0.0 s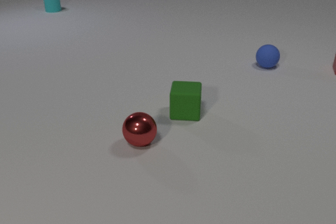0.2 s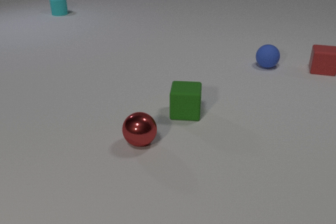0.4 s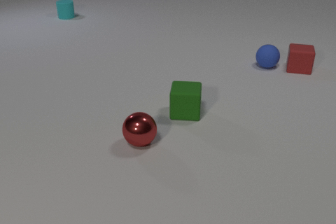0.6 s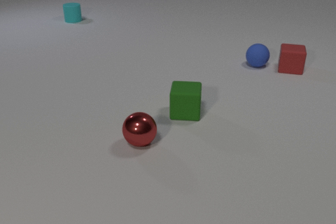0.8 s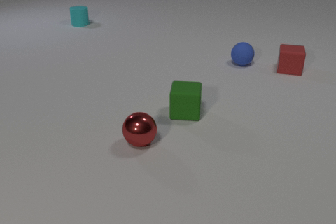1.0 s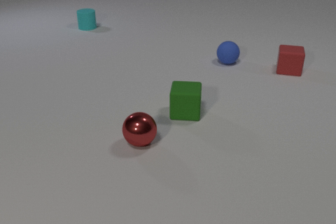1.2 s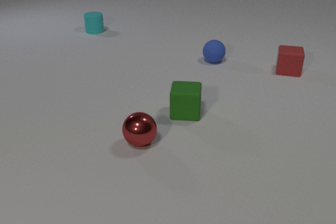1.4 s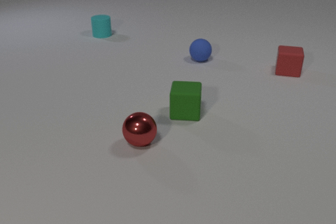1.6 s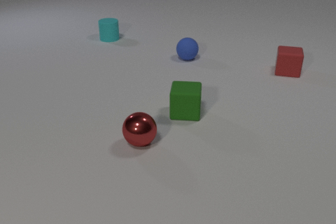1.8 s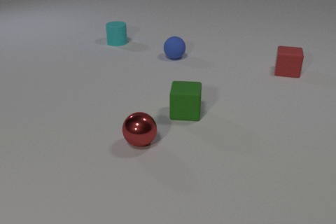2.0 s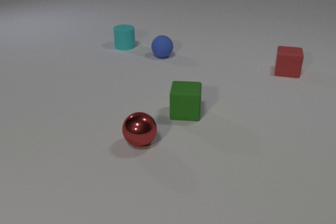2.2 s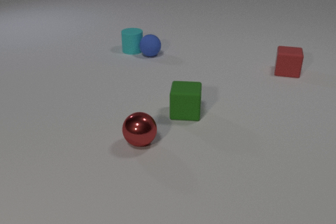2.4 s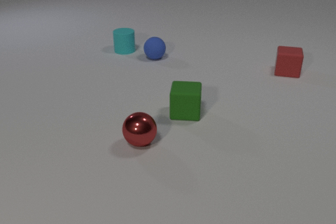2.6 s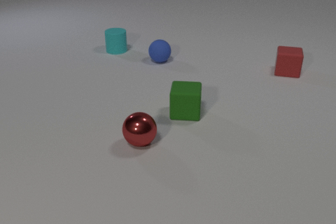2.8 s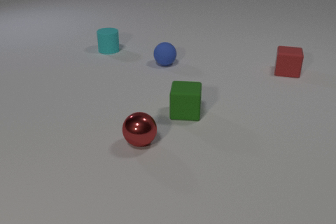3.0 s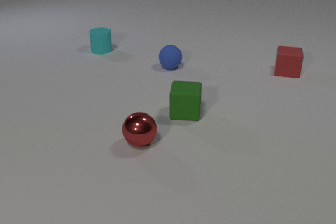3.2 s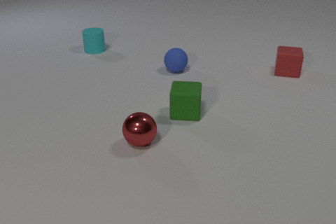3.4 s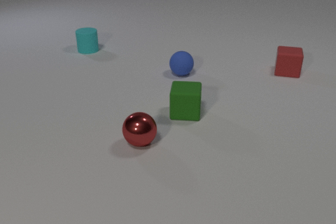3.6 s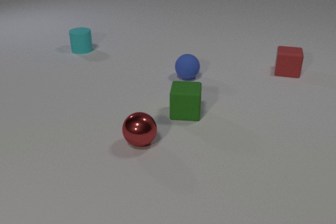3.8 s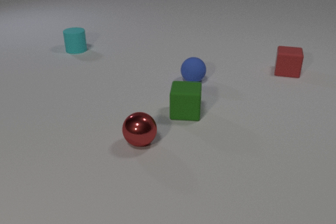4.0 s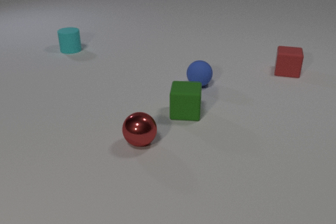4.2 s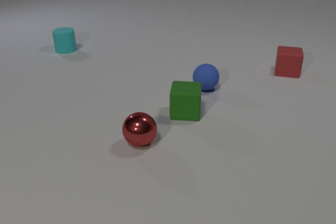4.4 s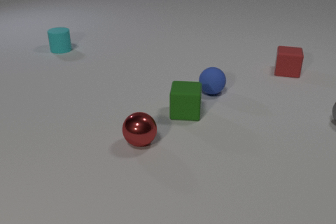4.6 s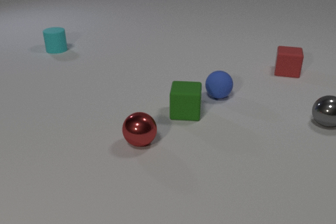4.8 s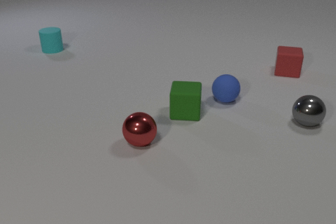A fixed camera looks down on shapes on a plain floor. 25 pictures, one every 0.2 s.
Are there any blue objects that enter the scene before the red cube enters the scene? no.
How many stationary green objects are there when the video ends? 1.
What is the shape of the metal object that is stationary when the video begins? sphere.
0.0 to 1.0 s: The red rubber cube slides to the left. The blue rubber sphere rolls to the left. The cyan rubber cylinder slides toward the camera and to the right. The red rubber cube and the blue rubber sphere collide.
1.0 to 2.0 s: The blue rubber sphere rolls to the left. The cyan rubber cylinder slides toward the camera and to the right.
2.0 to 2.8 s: The blue rubber sphere rolls toward the camera. The cyan rubber cylinder slides to the left and toward the camera. The blue rubber sphere and the cyan rubber cylinder collide.
2.8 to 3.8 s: The blue rubber sphere rolls toward the camera and to the right. The cyan rubber cylinder slides to the left.
3.8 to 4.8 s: The blue rubber sphere rolls toward the camera and to the right. The cyan rubber cylinder slides to the left. The gray metal sphere comes in at the right edge, rolls to the left.
